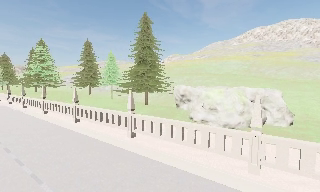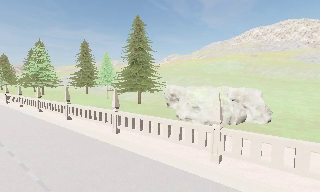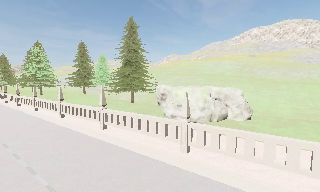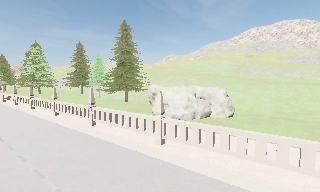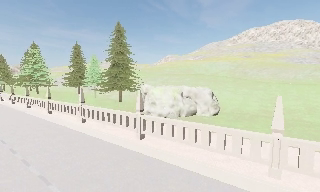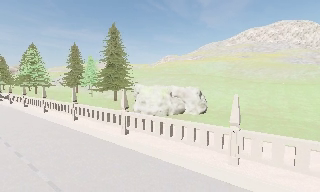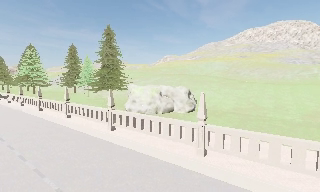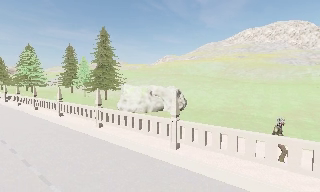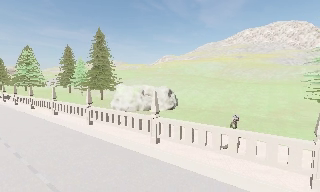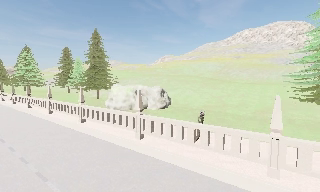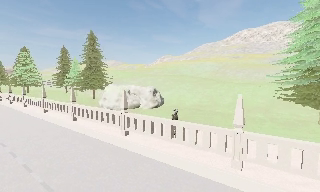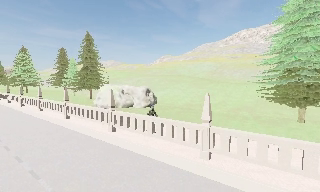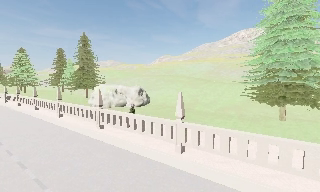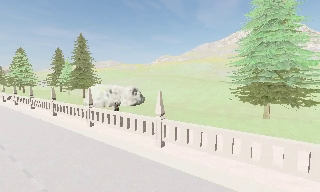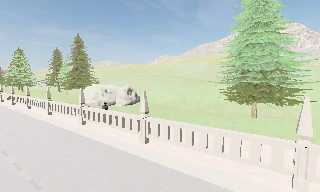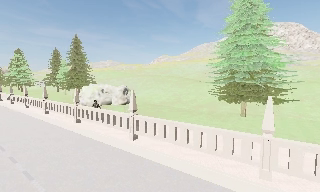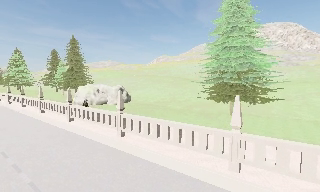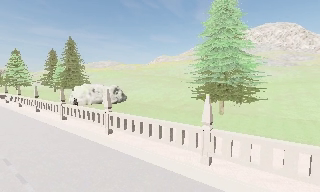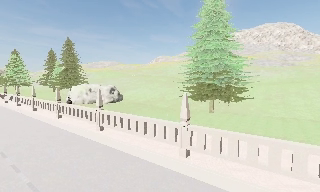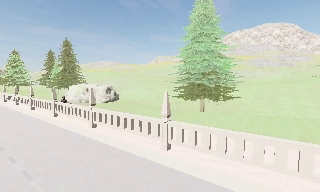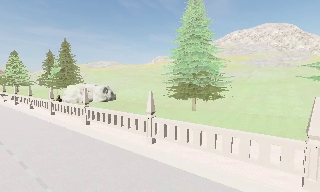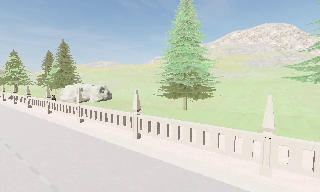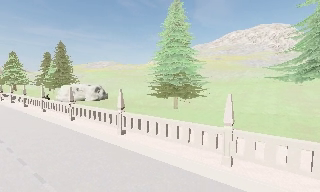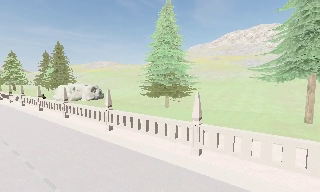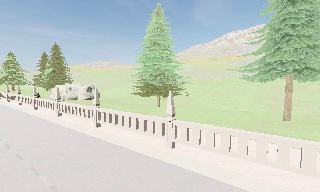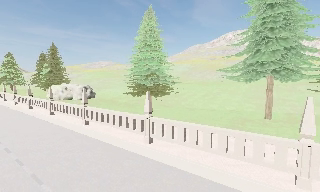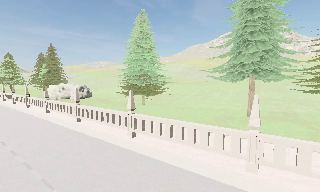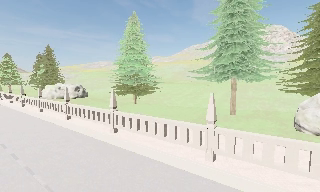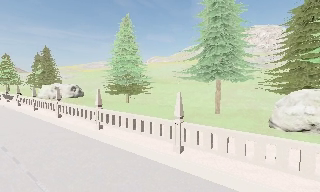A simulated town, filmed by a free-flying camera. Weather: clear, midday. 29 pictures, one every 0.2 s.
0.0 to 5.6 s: The camera travels to its right and backward, about 35 m, so close, fixed things drift to the left.
The film runs backward here.
